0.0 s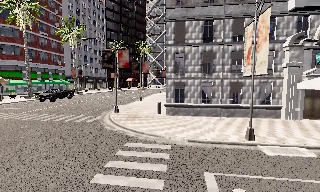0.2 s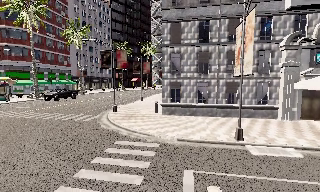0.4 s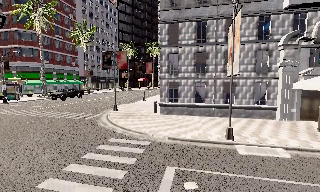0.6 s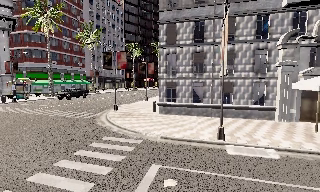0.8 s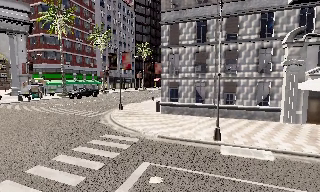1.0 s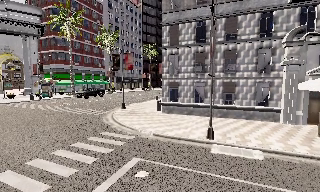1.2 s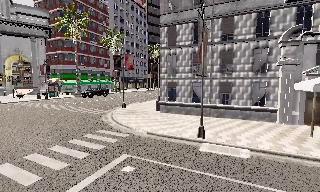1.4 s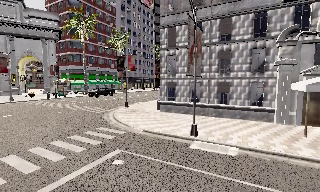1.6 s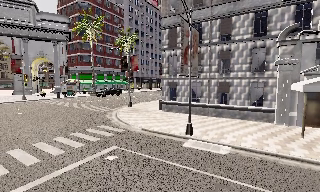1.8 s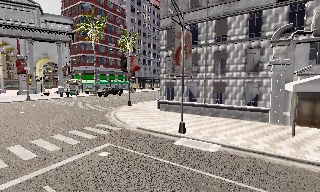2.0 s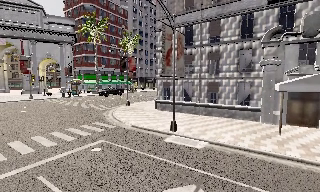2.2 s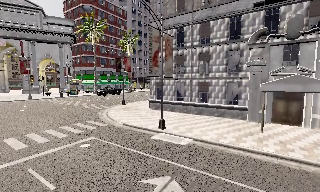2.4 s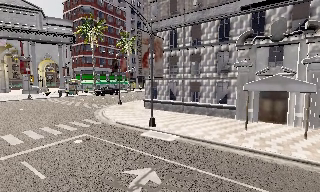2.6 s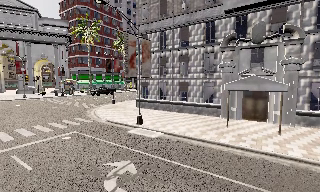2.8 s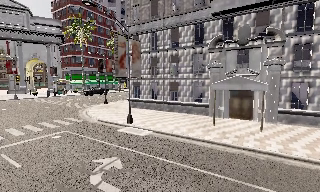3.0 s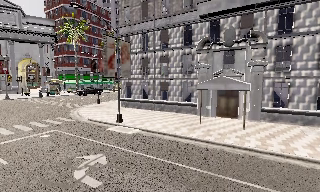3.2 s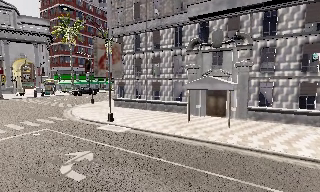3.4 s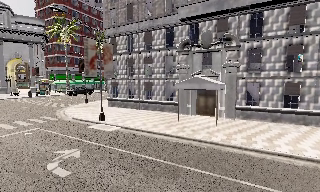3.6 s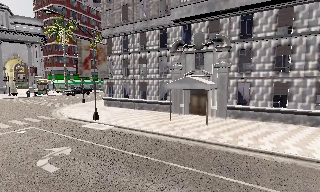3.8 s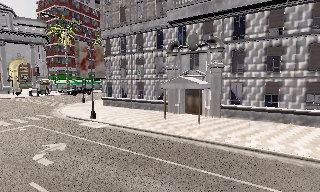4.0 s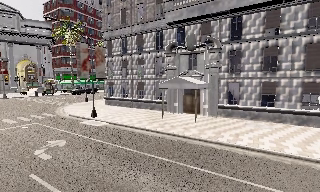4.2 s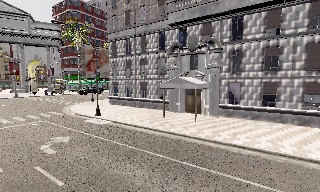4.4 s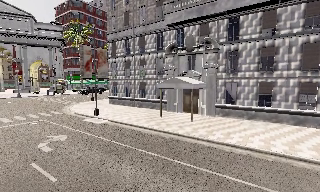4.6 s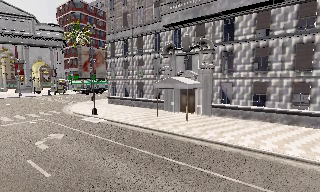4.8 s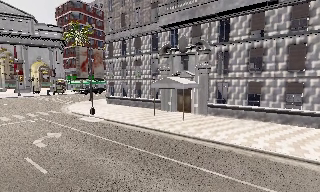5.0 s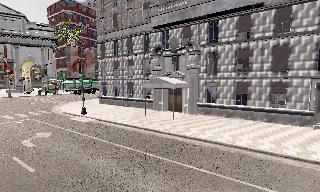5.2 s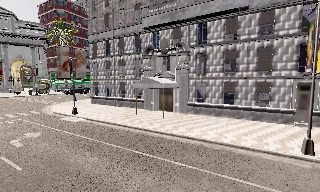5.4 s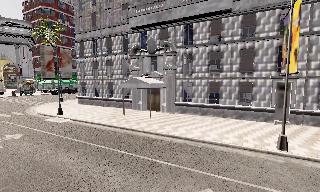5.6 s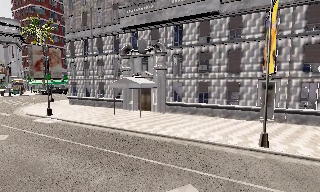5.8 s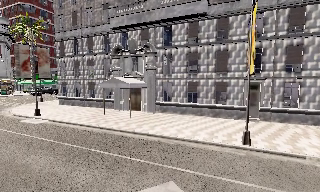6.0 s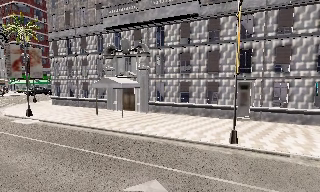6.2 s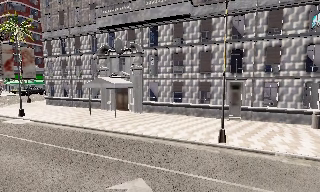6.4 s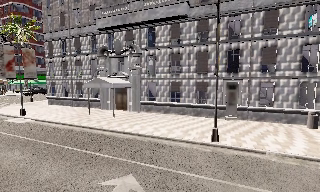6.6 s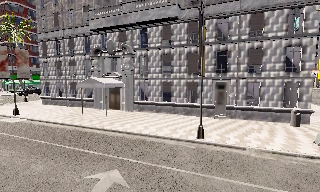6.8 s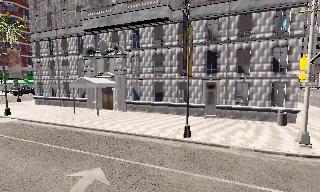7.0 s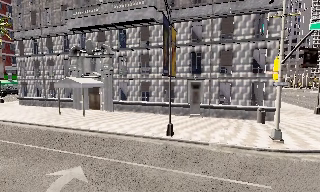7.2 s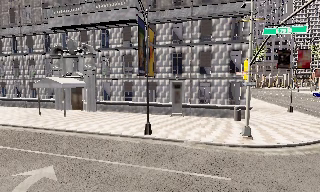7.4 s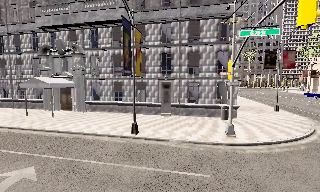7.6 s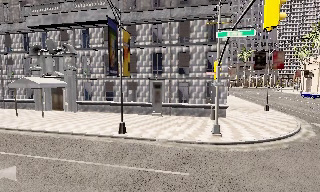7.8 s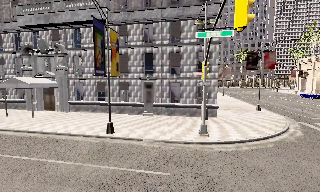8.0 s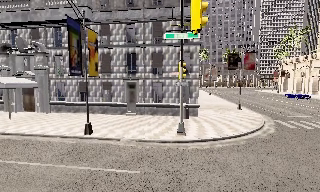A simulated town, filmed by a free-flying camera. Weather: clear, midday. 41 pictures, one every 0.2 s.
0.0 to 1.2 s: The camera pans to its left, which is counterclockwise from overhead, by about 15 degrees. It travels to its right, about 5 m.
1.2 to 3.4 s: The camera travels to its right and backward, about 9 m, so close, fixed things drift to the left.
3.4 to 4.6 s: The camera travels to its right and backward, about 3.5 m, so close, fixed things drift to the left. It loses speed.
4.6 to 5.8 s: The scene slides to the left, as the camera pans about 10 degrees to its right. It travels to its right and backward, about 2.5 m, so close, fixed things drift to the left.
5.8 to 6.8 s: The camera travels to its right, about 2.5 m, so close, fixed things drift to the left.
6.8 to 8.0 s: The scene slides to the left, as the camera pans about 15 degrees to its right. It travels to its right, about 4 m, so close, fixed things drift to the left.
The film runs backward here.
